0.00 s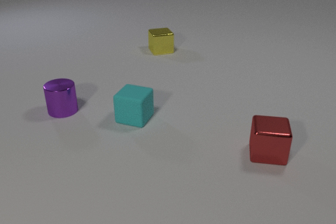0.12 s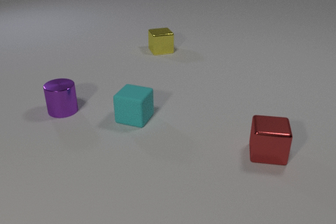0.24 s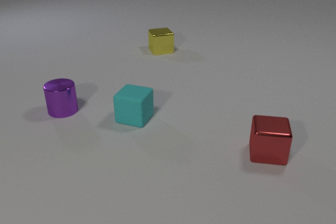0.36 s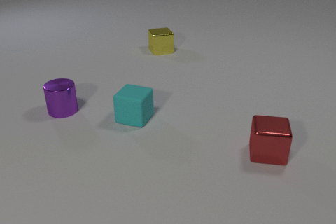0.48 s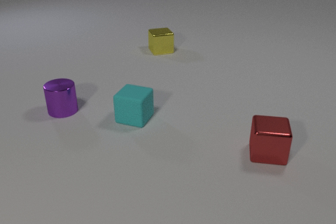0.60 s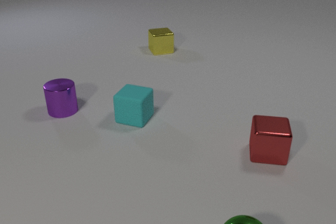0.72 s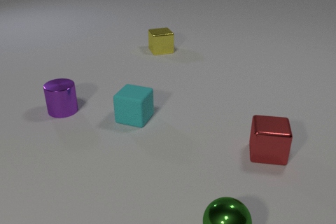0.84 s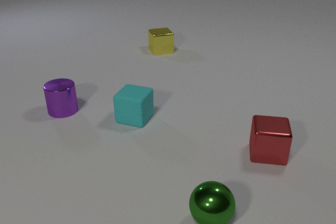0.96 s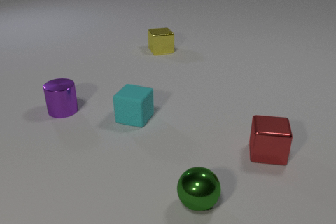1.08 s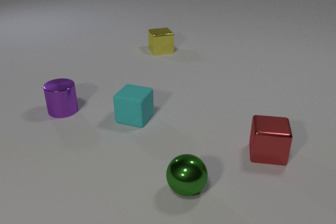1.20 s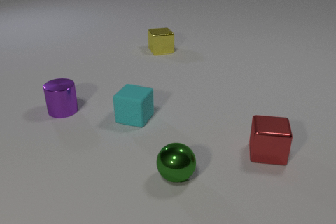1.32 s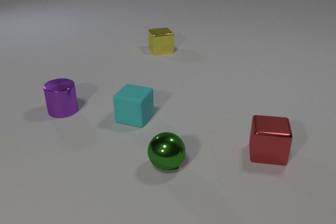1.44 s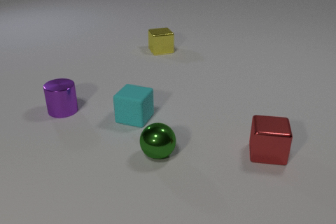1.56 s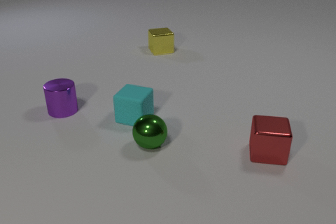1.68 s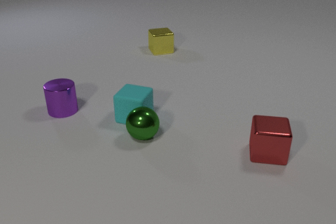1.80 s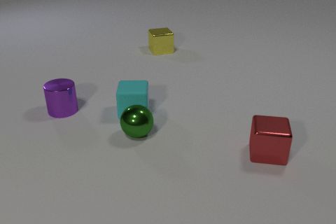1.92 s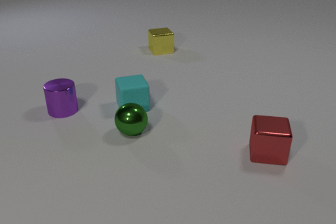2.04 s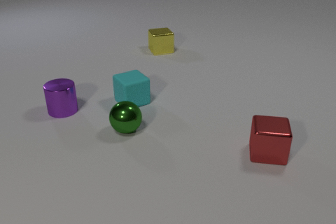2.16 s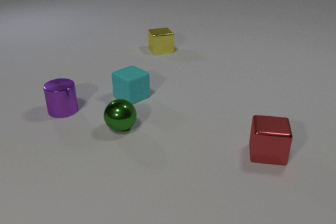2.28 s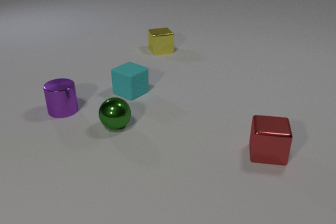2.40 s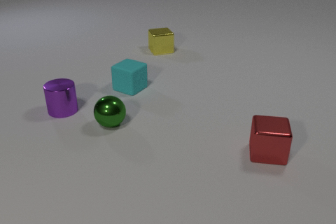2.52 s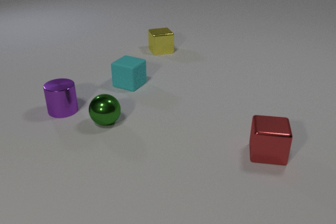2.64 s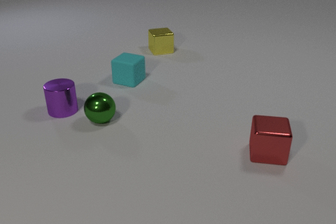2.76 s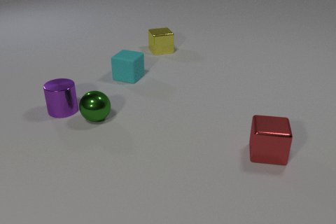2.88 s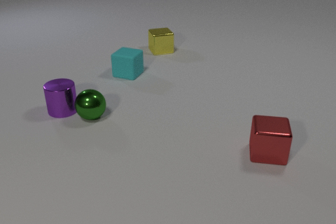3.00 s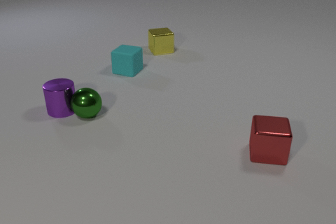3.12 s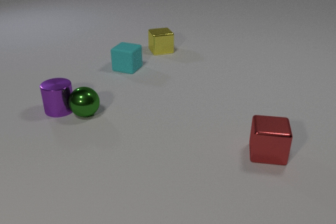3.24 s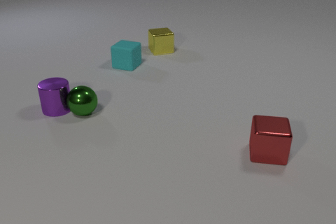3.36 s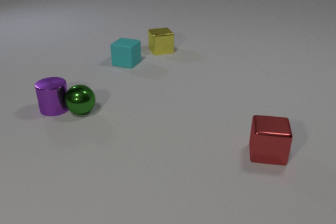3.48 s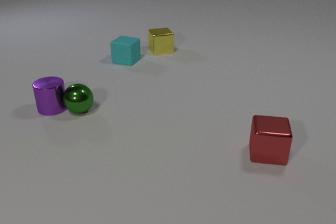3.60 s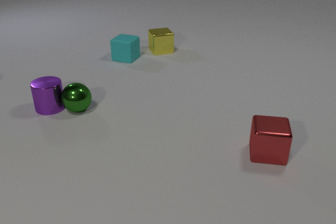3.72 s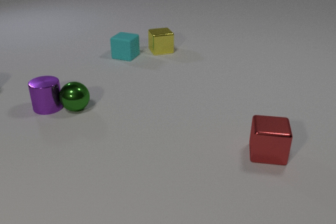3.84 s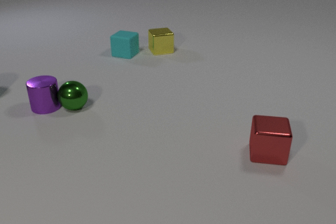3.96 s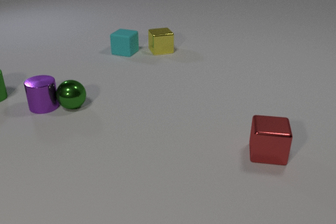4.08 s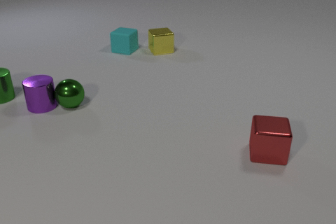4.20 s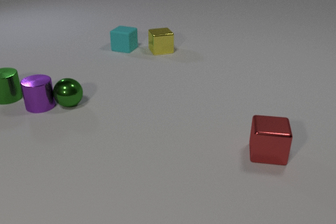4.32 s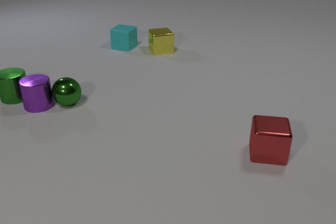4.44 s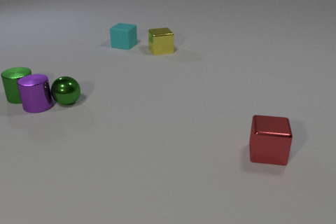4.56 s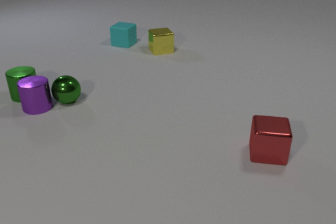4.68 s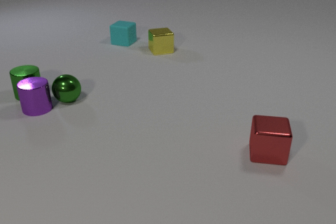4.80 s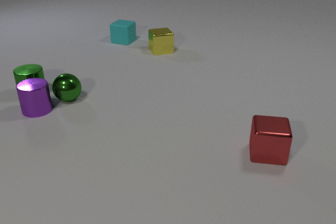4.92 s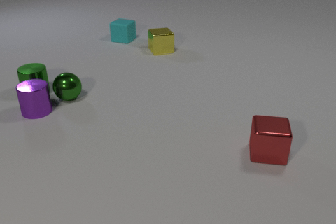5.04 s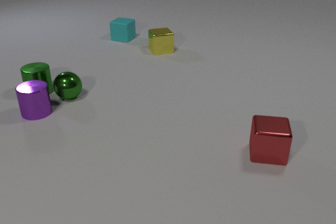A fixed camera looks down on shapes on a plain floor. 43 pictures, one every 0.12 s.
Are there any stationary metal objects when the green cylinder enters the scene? yes.
What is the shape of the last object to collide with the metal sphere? cylinder.
How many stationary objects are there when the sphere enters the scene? 4.
0.00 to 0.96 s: The green metal sphere comes in at the bottom edge, rolls away from the camera and to the left.
0.96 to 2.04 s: The green metal sphere rolls away from the camera and to the left. The cyan rubber cube slides away from the camera, spins counterclockwise seen from above by about 60 degrees, its near face sliding to the right. The green metal sphere and the cyan rubber cube collide.
2.04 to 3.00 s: The green metal sphere rolls to the left and away from the camera. The cyan rubber cube slides away from the camera, spins counterclockwise seen from above by about 30 degrees, its near face sliding to the right. The green metal sphere and the purple metal cylinder collide.
3.00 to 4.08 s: The green metal sphere rolls away from the camera and to the left. The cyan rubber cube slides away from the camera. The purple metal cylinder slides to the left and away from the camera. The green metal cylinder comes in at the left edge, slides to the right.
4.08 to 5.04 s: The green metal sphere rolls away from the camera. The cyan rubber cube slides away from the camera. The purple metal cylinder slides toward the camera. The green metal cylinder slides to the right. The purple metal cylinder and the green metal cylinder collide.
